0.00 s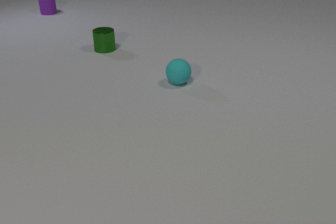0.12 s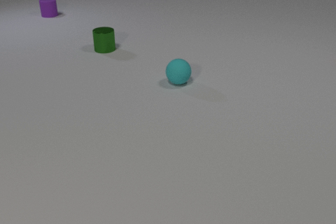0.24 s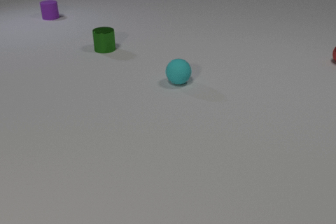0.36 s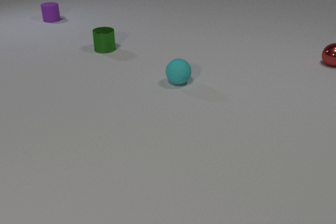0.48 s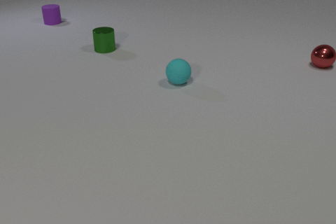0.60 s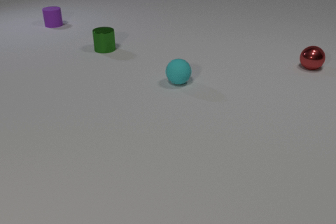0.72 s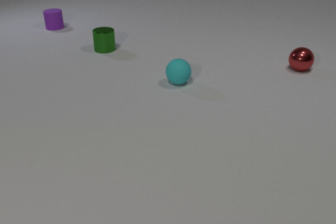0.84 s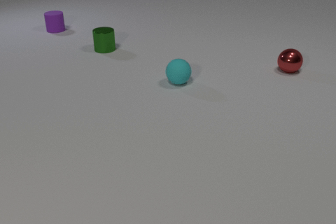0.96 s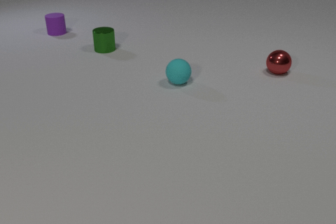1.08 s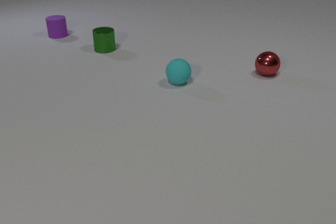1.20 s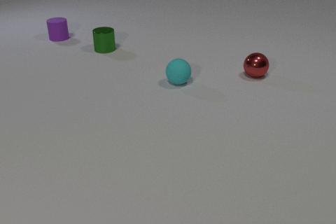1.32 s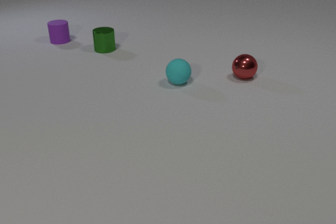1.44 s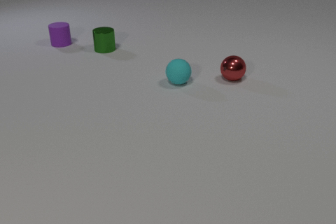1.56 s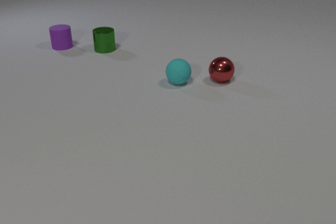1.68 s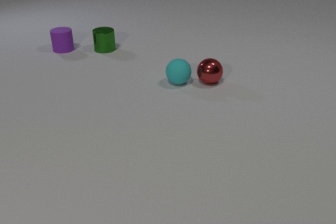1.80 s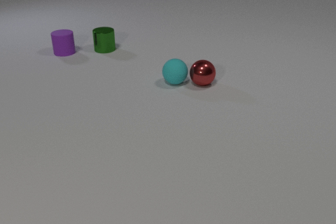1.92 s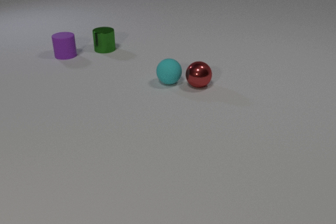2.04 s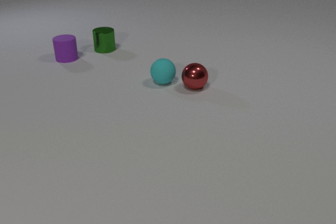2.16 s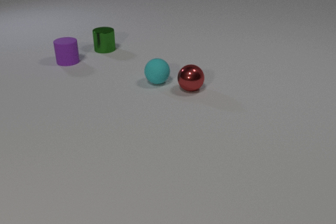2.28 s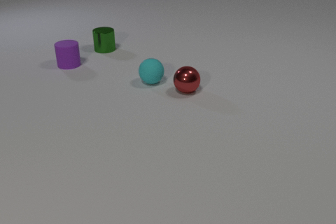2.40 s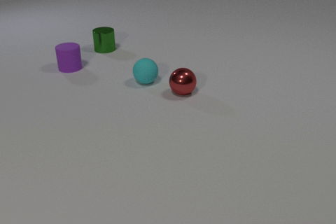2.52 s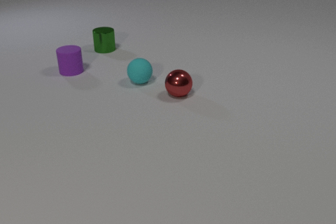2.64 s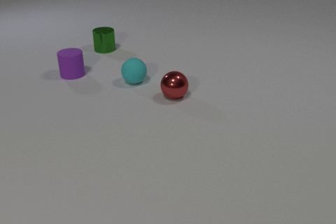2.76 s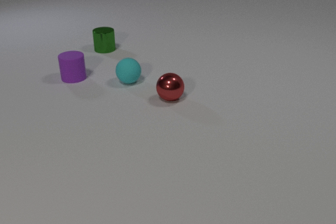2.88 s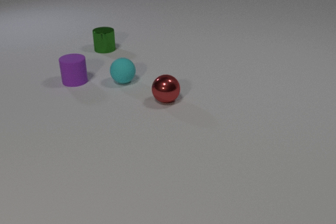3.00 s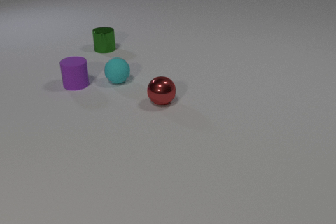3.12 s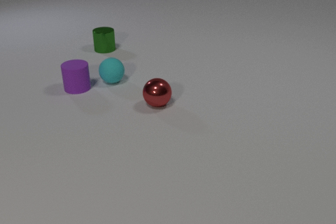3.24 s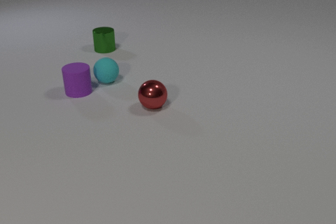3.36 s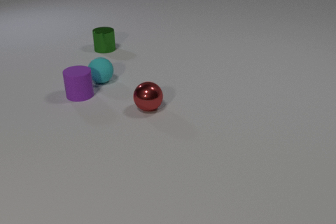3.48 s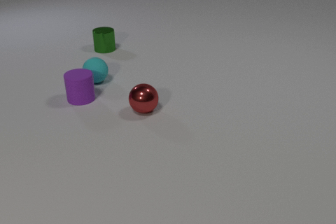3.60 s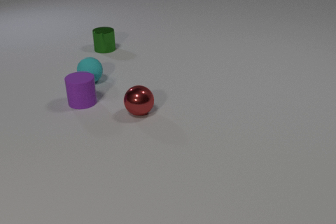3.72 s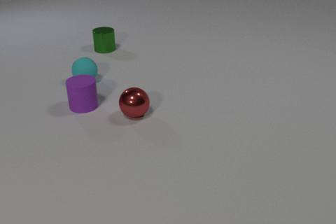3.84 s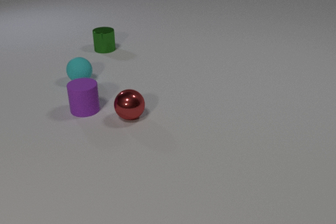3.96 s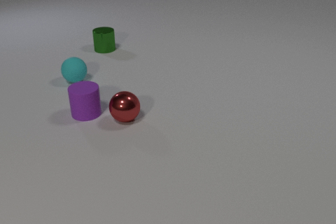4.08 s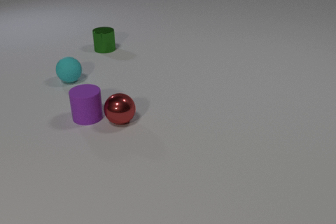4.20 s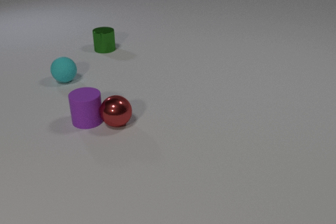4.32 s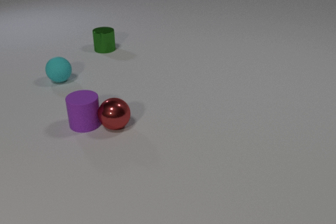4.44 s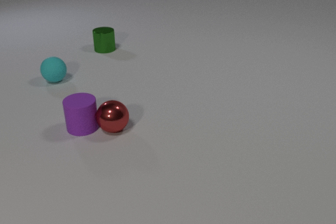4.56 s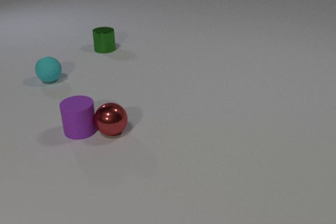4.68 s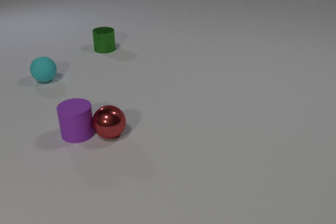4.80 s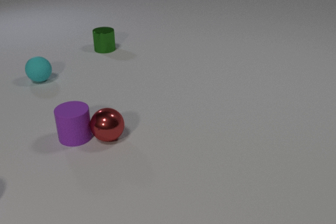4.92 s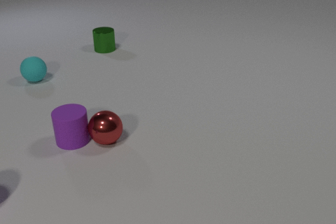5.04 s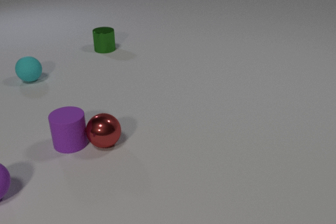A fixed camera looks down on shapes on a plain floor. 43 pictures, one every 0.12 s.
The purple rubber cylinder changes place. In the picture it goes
toward the camera.
The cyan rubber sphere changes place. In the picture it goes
to the left.
0.00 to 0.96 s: The red metal sphere comes in at the right edge, rolls to the left and toward the camera. The purple rubber cylinder slides toward the camera.
0.96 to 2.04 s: The red metal sphere rolls to the left and toward the camera. The cyan rubber sphere rolls to the left. The purple rubber cylinder slides toward the camera. The red metal sphere and the cyan rubber sphere collide.
2.04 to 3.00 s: The red metal sphere rolls toward the camera and to the left. The cyan rubber sphere rolls to the left. The purple rubber cylinder slides toward the camera.
3.00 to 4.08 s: The red metal sphere rolls to the left and toward the camera. The cyan rubber sphere rolls to the left. The purple rubber cylinder slides toward the camera.
4.08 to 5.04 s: The red metal sphere rolls toward the camera and to the left. The cyan rubber sphere rolls to the left. The purple rubber cylinder slides toward the camera. The purple rubber sphere comes in at the left edge, rolls to the right. The red metal sphere and the purple rubber cylinder collide.
How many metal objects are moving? 1.
What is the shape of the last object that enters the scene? sphere.
What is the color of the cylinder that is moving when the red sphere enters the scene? purple.
